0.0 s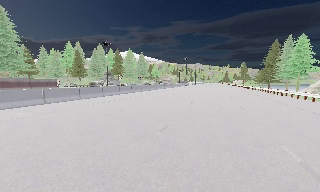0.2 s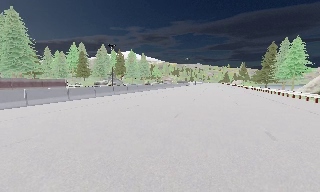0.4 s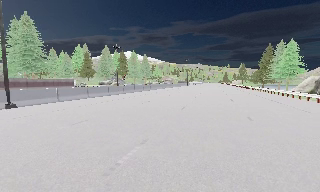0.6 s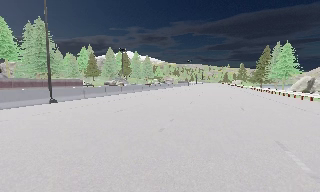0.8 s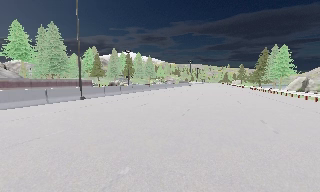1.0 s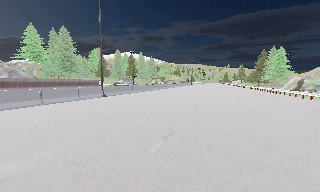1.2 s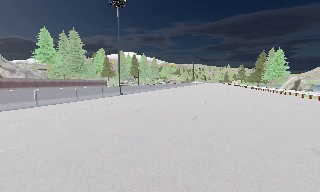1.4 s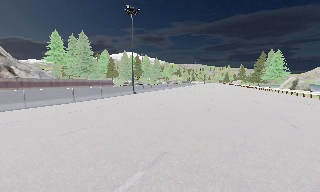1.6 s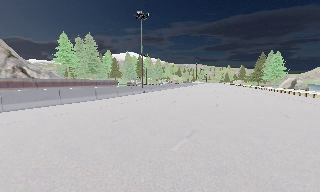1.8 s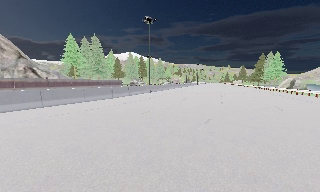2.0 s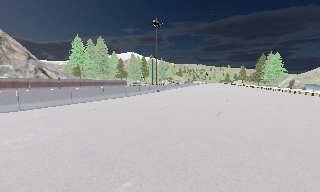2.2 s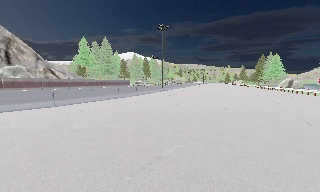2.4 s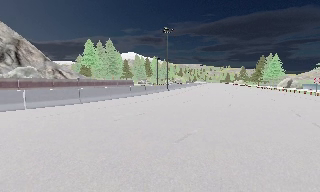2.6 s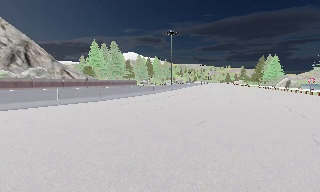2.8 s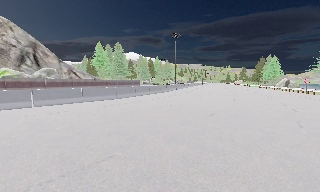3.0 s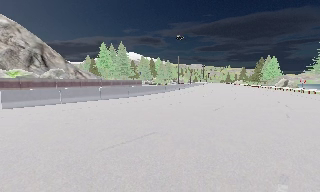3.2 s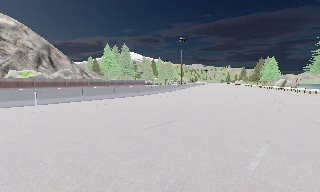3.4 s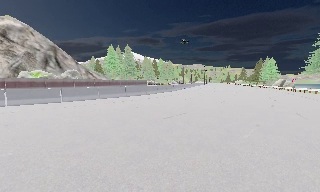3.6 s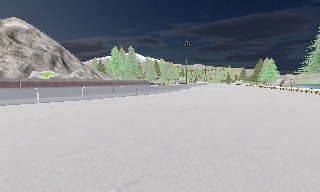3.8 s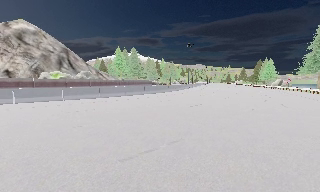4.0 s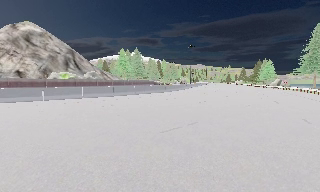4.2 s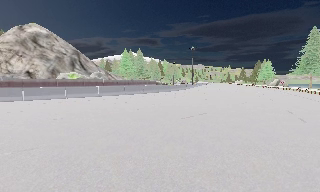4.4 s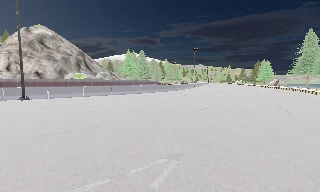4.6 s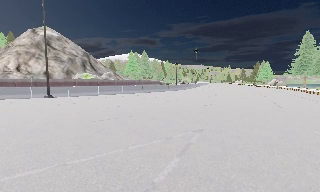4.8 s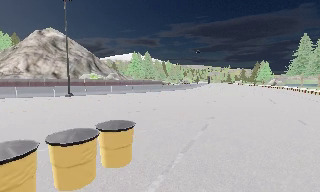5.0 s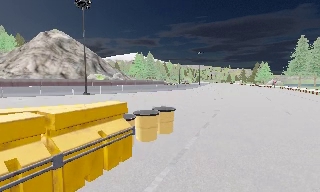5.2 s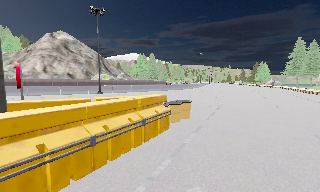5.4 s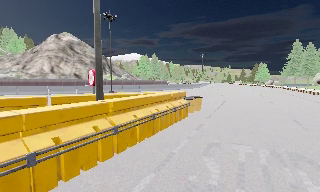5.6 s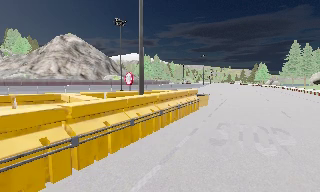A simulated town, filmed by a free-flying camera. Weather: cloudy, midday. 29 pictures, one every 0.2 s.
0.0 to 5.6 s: The camera travels backward and to its left, about 65 m, so what stands in front gets smaller.
The film runs backward here.
